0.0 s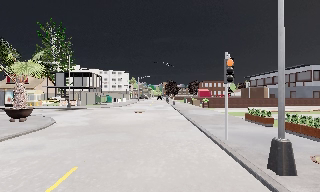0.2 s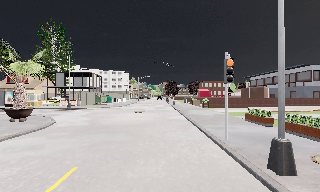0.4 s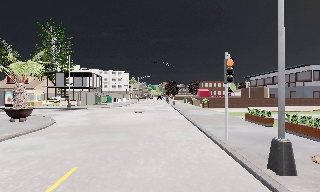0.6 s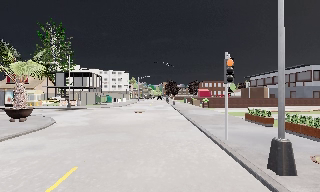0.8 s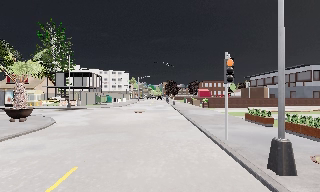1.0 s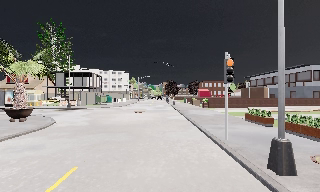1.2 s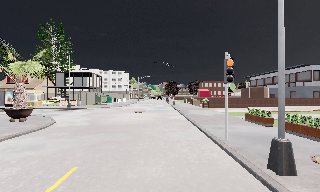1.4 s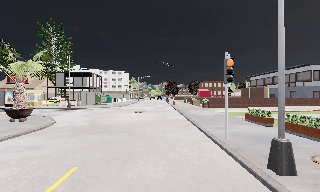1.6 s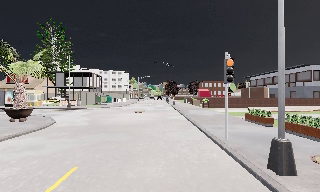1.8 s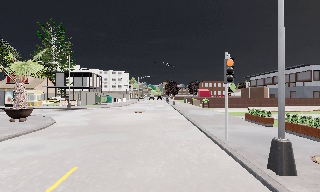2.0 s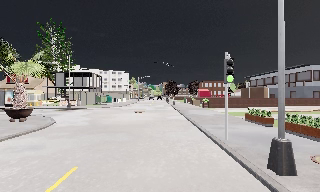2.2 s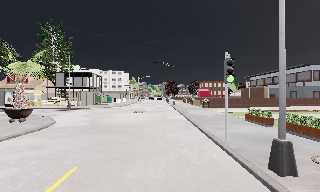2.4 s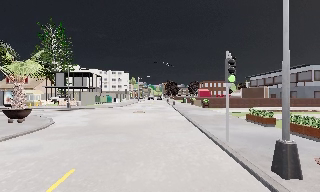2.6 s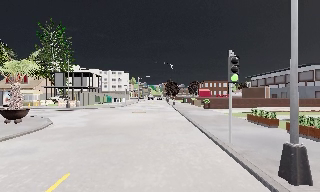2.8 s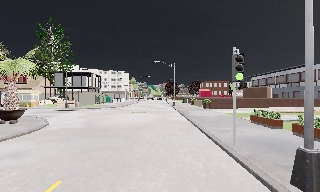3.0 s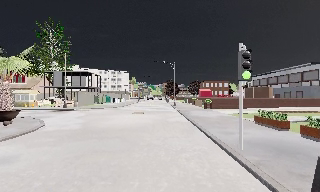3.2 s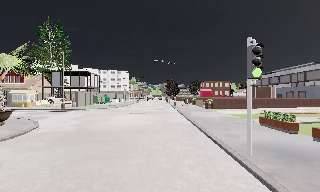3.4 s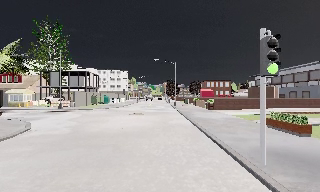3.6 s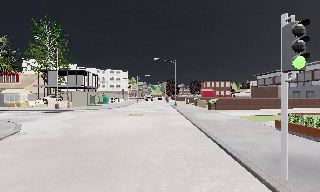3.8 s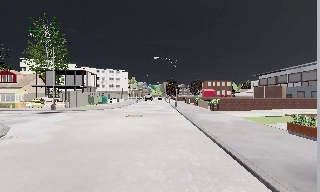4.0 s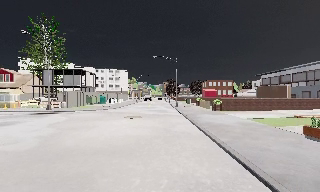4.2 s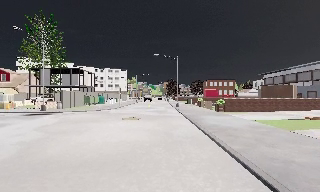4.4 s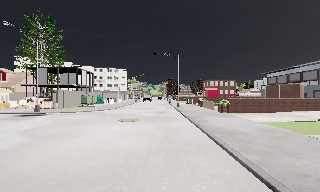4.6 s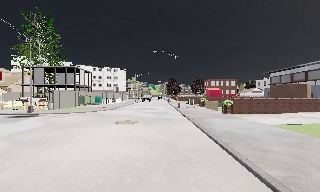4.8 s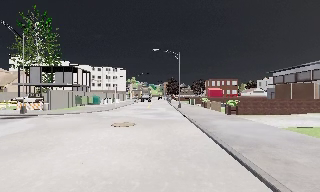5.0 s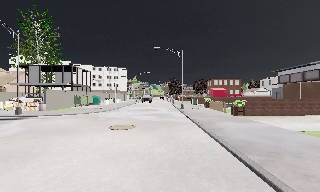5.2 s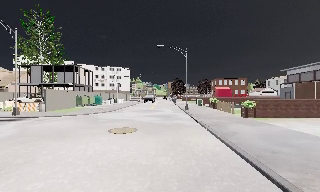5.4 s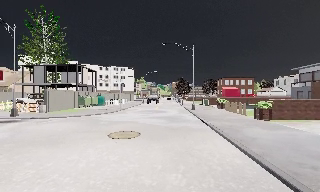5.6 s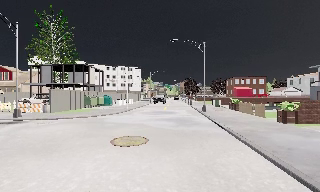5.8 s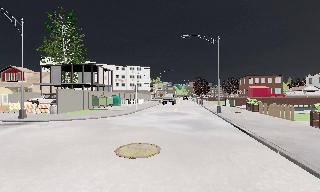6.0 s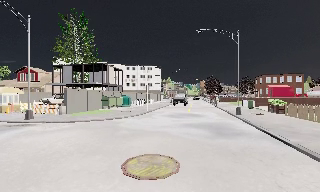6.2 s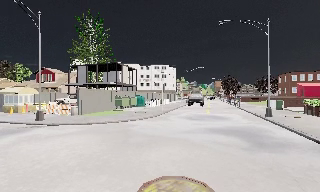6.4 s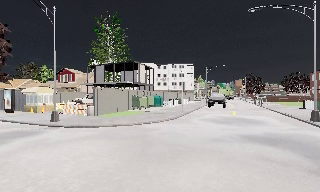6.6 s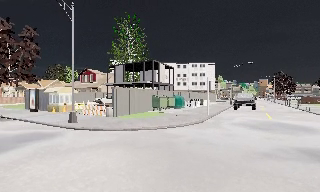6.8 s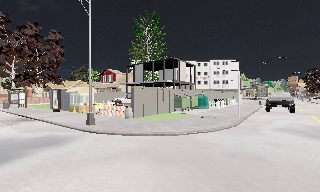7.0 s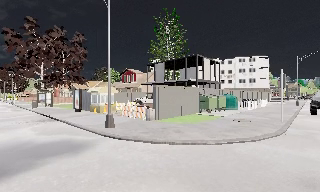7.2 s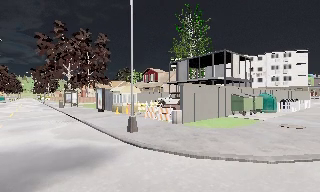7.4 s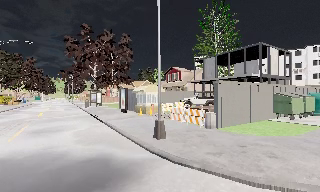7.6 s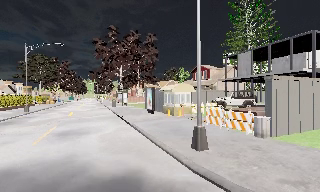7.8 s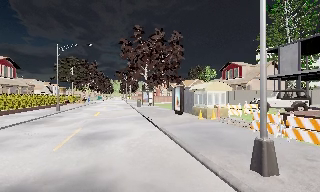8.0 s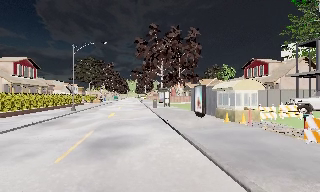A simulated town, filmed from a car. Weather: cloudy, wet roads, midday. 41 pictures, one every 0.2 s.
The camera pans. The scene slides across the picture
to the right.
The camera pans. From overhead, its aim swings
counterclockwise.
0.0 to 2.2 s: The camera keeps its place and its aim.
2.2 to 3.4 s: The camera travels forward, about 2 m, so what stands in front looms larger. It gains speed.
3.4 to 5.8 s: The camera travels forward, about 10 m, so what stands in front looms larger.
5.8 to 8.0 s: The scene slides to the right, as the camera pans about 70 degrees to its left. It travels forward, about 14 m.
The film runs forward here.
